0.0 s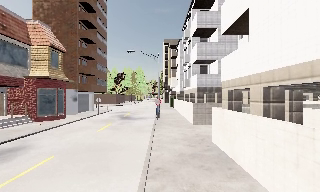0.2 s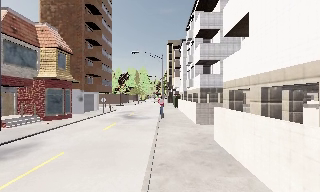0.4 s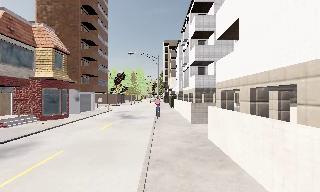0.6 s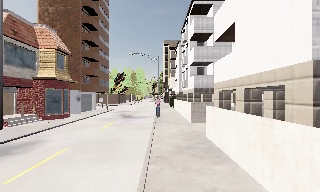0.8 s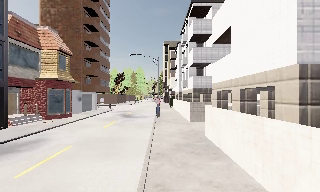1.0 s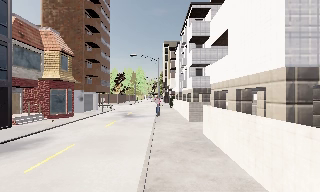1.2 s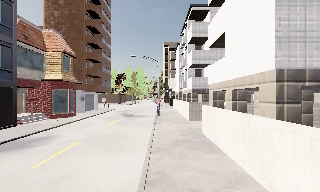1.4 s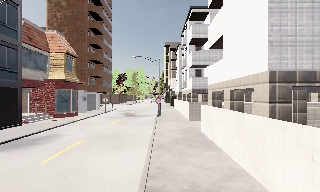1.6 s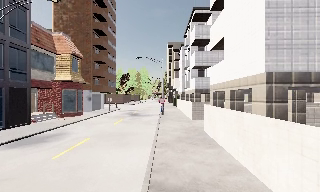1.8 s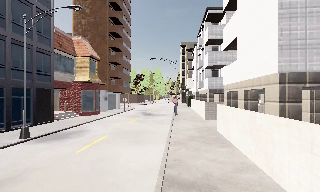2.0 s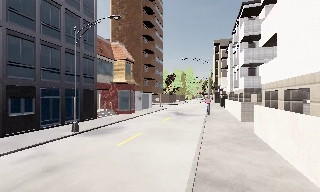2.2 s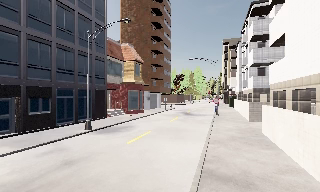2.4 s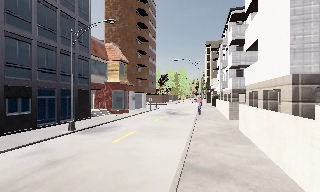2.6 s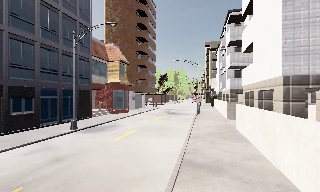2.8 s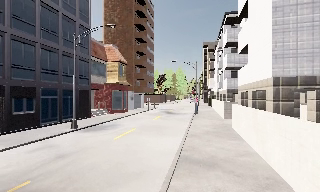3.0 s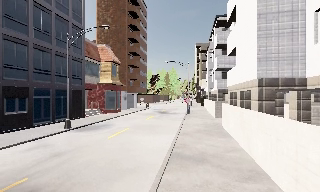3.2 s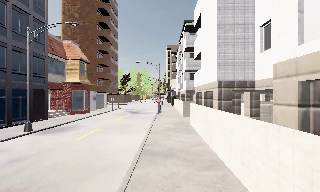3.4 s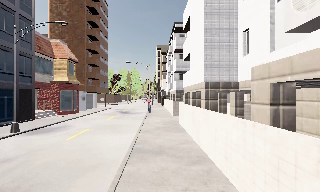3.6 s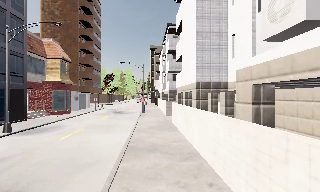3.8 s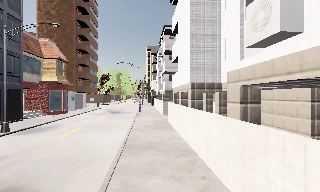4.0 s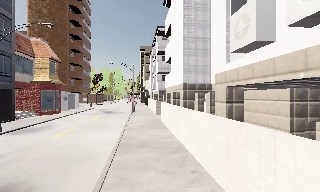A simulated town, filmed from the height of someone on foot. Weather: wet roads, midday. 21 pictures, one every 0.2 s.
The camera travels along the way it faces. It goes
backward.
0.0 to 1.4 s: The camera travels backward, about 2.5 m, so what stands in front gets smaller.
1.4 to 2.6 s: The camera swings to its left by about 15 degrees, and the scene slides to the right. It travels backward, about 2 m, so what stands in front gets smaller.
2.6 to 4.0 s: The camera swings to its right by about 25 degrees, and the scene slides to the left. It travels backward, about 2.5 m, so what stands in front gets smaller.
The film runs backward here.
